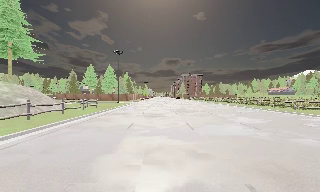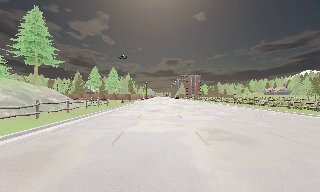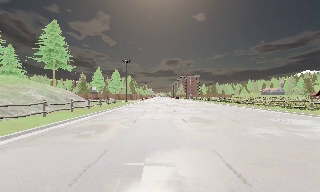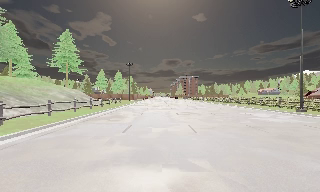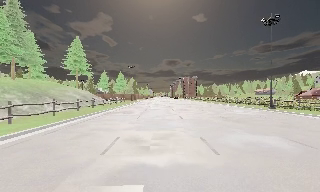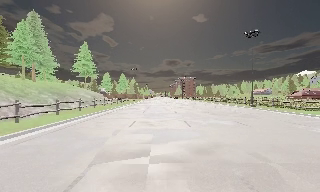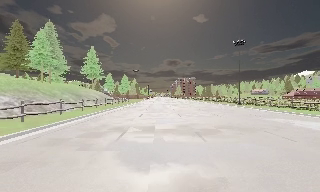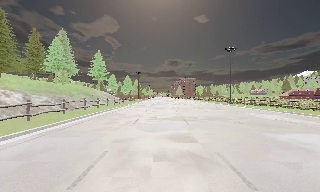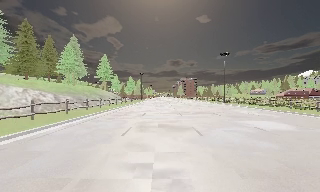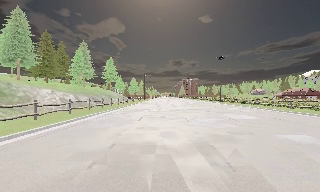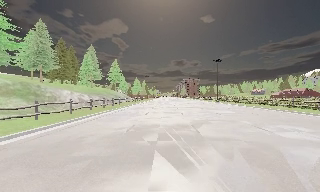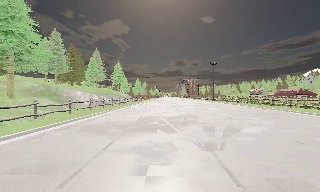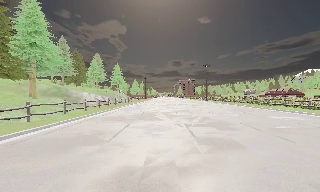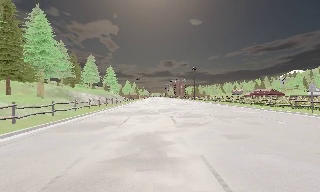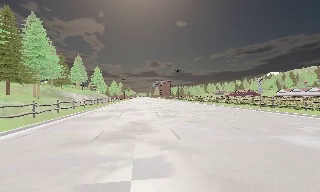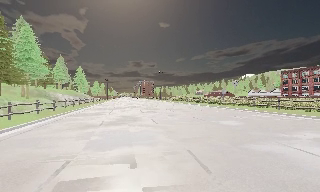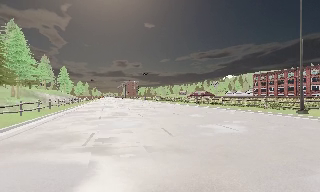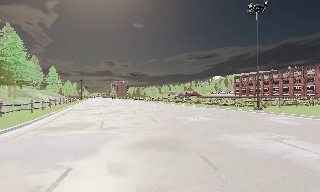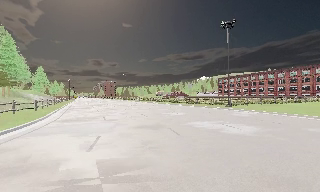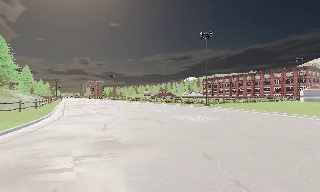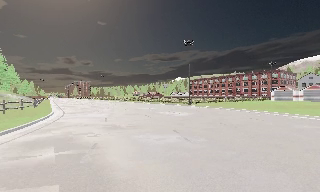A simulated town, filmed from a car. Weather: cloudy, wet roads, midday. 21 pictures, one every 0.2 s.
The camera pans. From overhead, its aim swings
clockwise.
The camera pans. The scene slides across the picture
to the left.
0.0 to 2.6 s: The camera travels backward, about 55 m, so what stands in front gets smaller.
2.6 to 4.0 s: The camera swings to its right by about 35 degrees, and the scene slides to the left. It travels backward, about 25 m.
The film runs backward here.
